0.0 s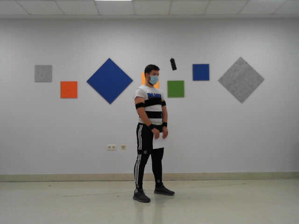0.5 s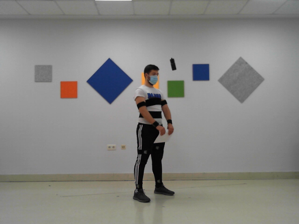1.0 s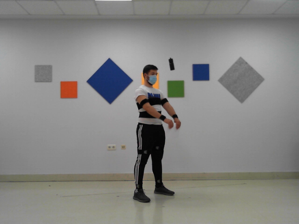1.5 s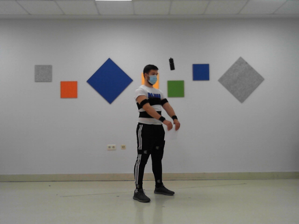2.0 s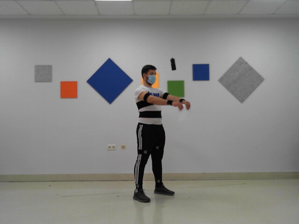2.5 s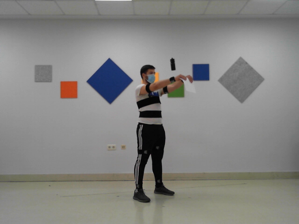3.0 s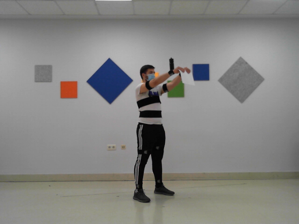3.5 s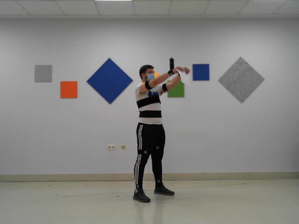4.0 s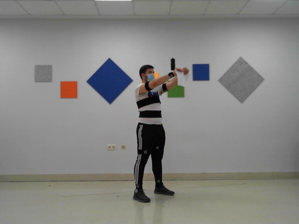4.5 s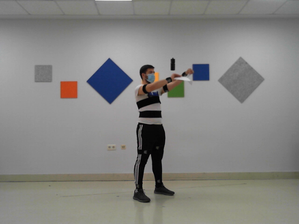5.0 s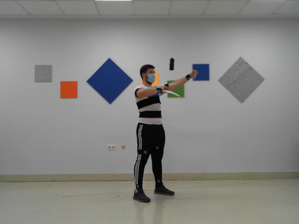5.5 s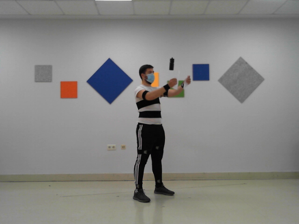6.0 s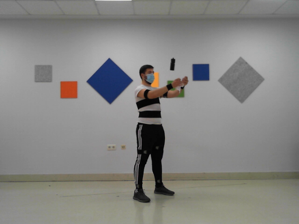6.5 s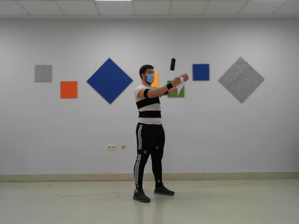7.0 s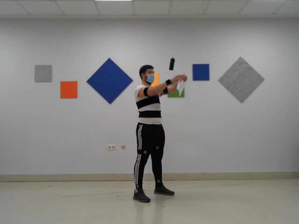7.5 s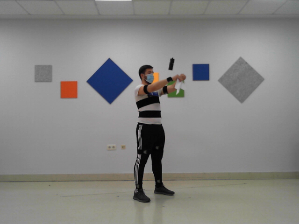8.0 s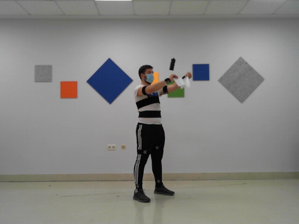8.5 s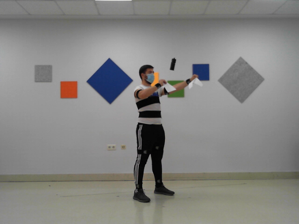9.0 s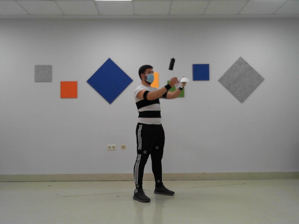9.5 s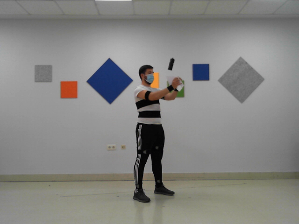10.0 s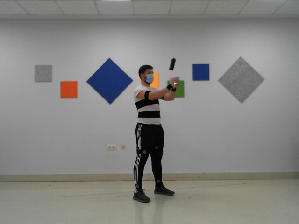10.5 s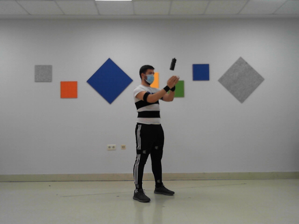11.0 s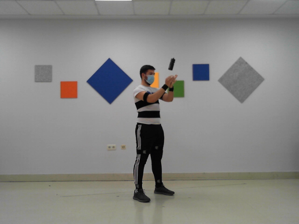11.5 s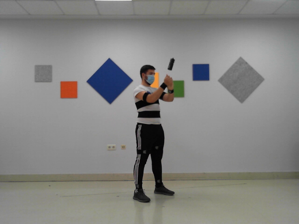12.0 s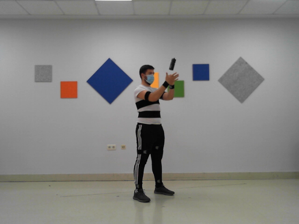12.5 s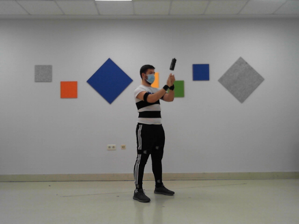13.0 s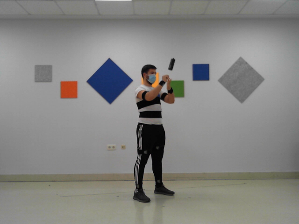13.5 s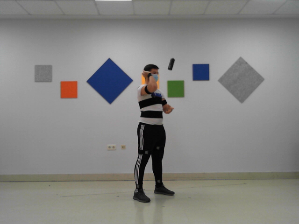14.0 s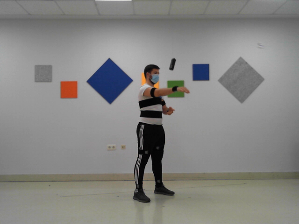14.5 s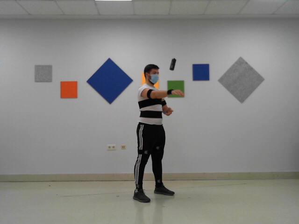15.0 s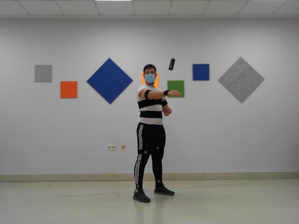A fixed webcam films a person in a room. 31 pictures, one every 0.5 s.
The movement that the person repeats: Tear a paper in 4 pieces, make a ball and throw it.
